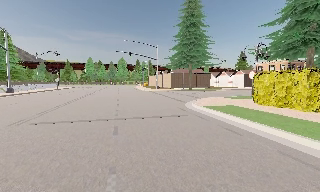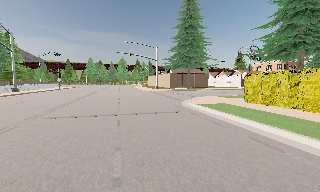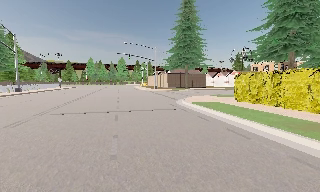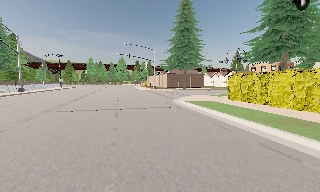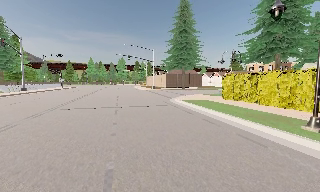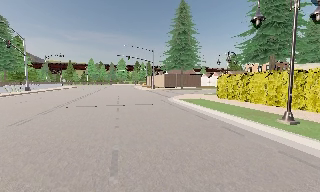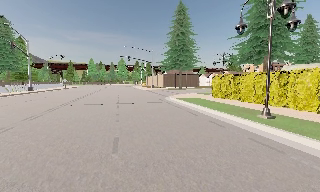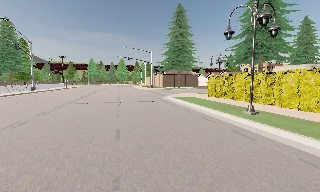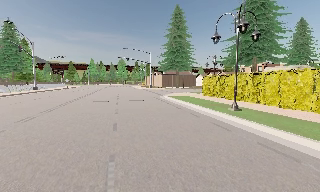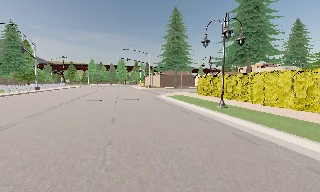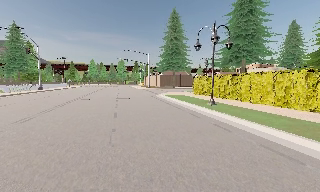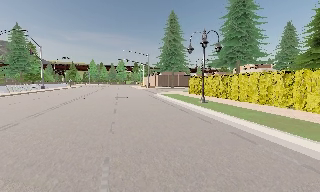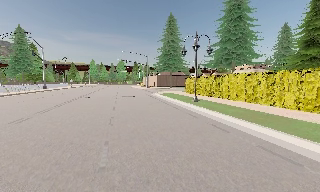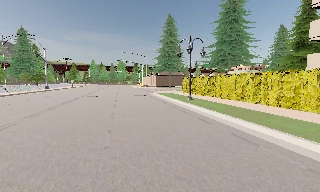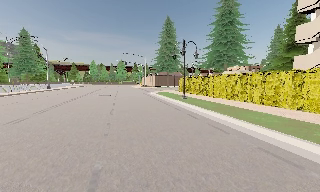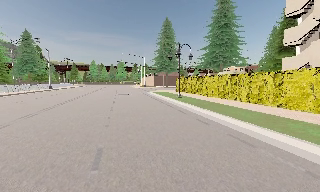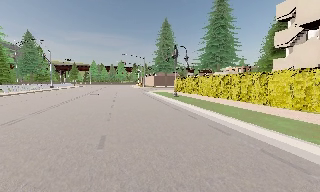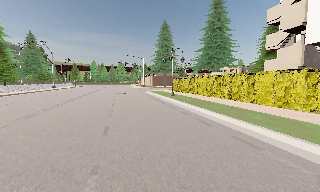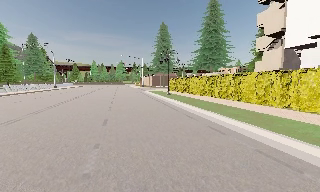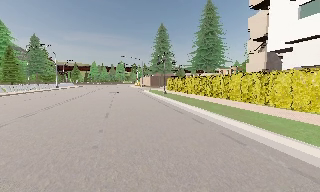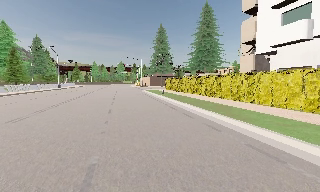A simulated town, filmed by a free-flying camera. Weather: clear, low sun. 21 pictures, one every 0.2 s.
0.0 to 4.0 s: The camera travels backward, about 19 m, so what stands in front gets smaller.
The film runs backward here.
